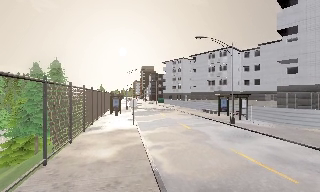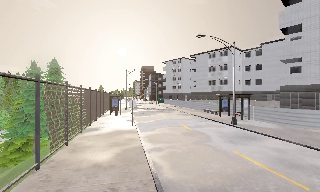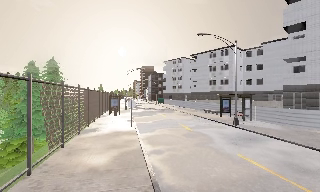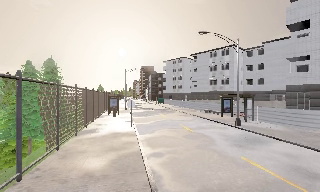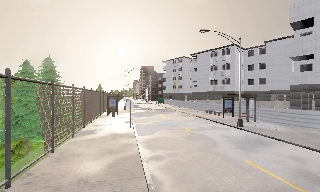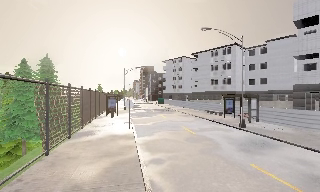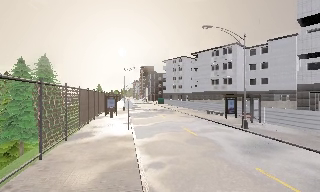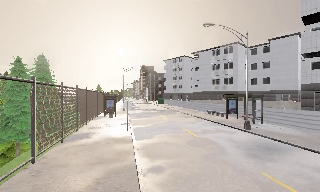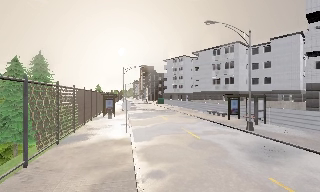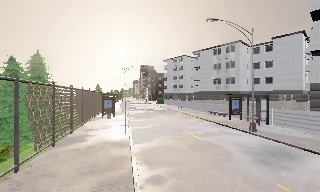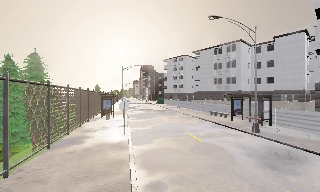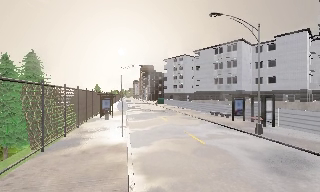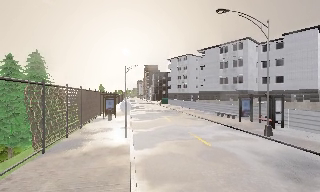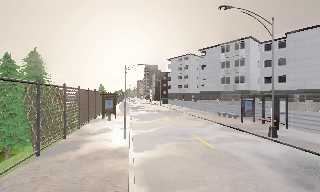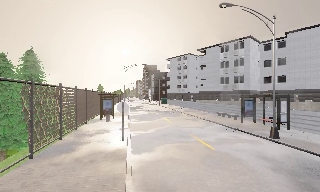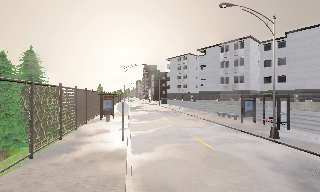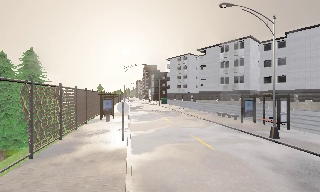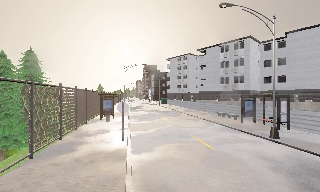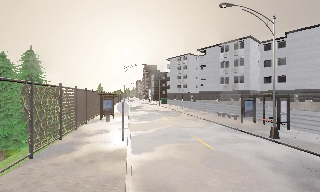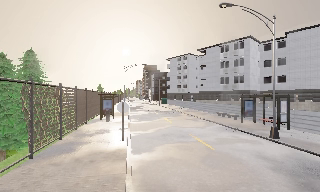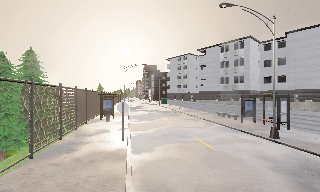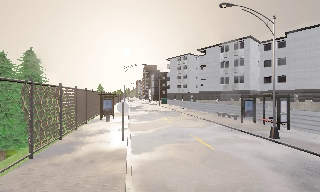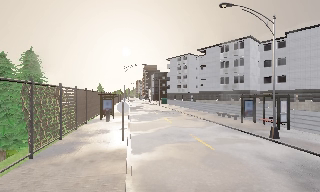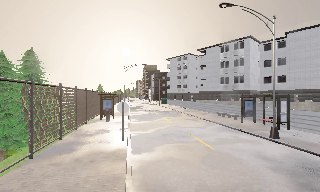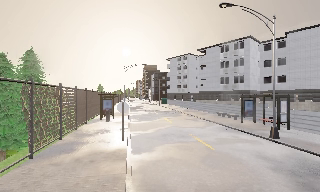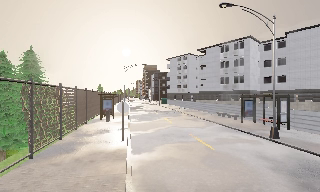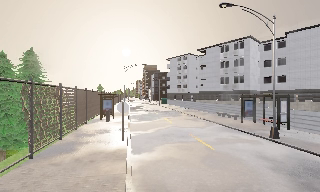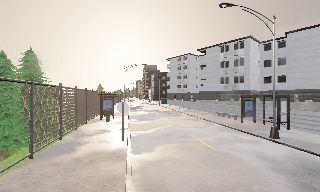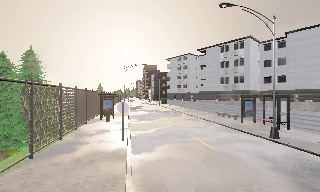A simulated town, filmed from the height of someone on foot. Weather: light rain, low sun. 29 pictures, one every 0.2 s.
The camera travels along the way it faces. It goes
forward.
0.0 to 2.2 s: The camera travels forward, about 4 m, so what stands in front looms larger.
2.2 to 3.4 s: The camera travels forward, about 1 m, so what stands in front looms larger. It loses speed.
3.4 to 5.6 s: The camera keeps its place and its aim.
The film runs forward here.
